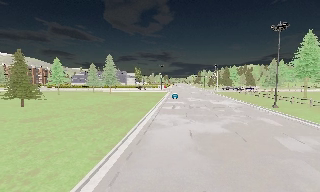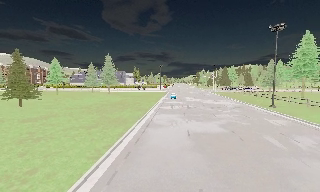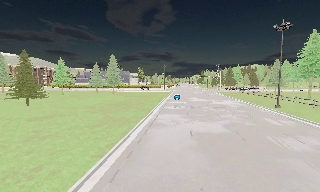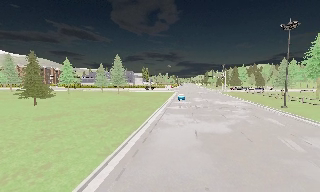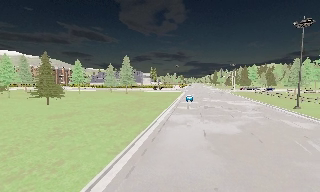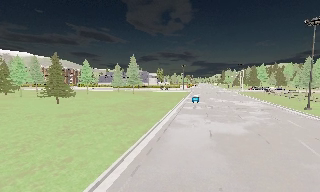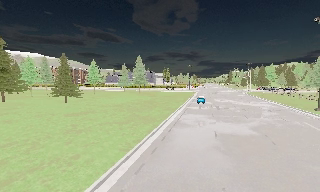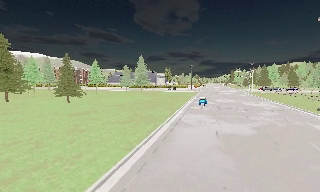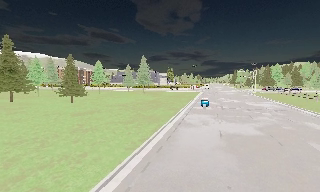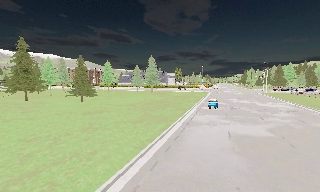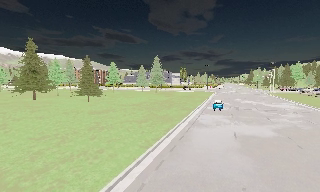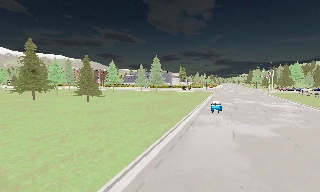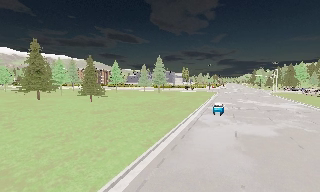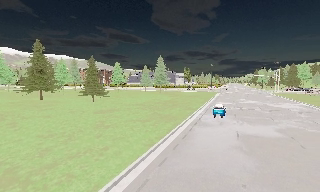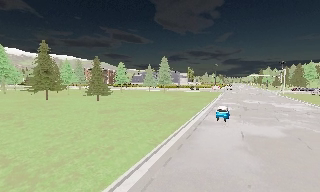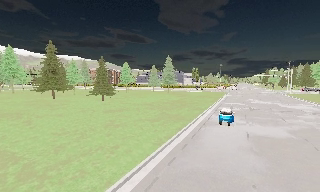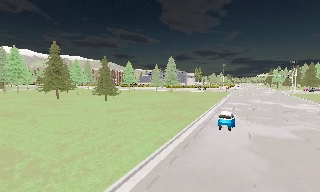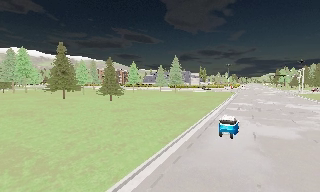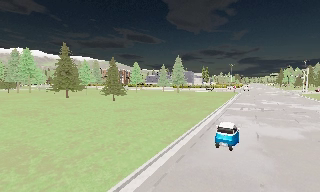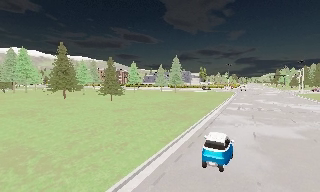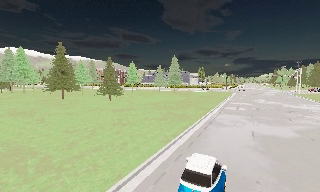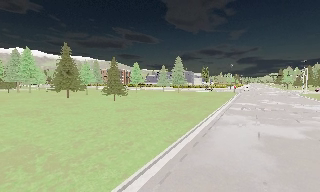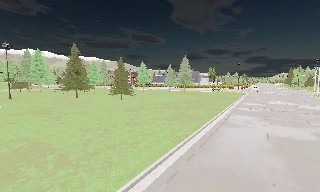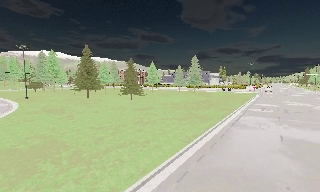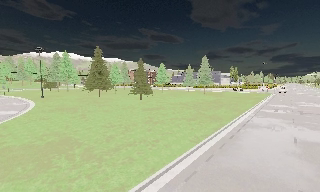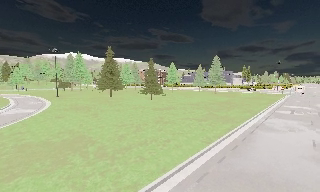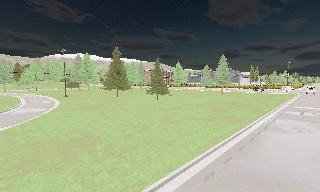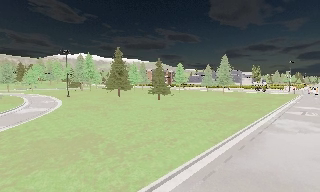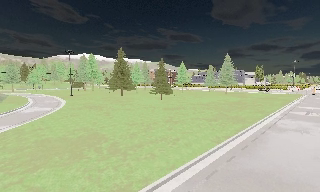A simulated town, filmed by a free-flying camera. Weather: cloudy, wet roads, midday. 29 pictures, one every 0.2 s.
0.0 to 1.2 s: The camera swings to its left by about 10 degrees, and the scene slides to the right. It travels backward, about 0.5 m, so what stands in front gets smaller.
1.2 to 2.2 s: The camera shifts only a little, or ends up much as it began.
2.2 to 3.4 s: The camera travels backward, about 0.5 m, so what stands in front gets smaller.
3.4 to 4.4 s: The camera shifts only a little, or ends up much as it began.
4.4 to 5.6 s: The camera swings to its left by about 15 degrees, and the scene slides to the right.
The film runs backward here.
